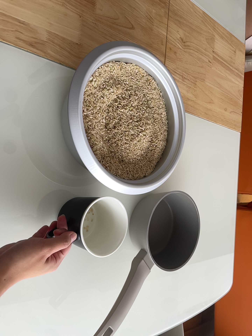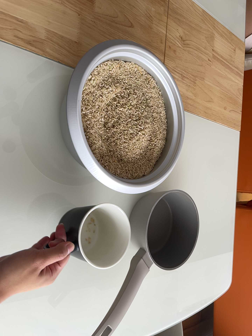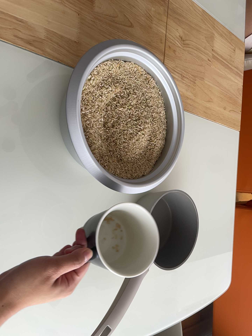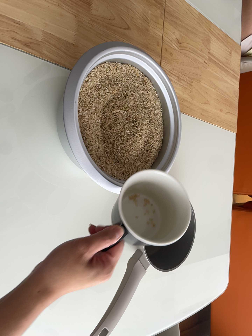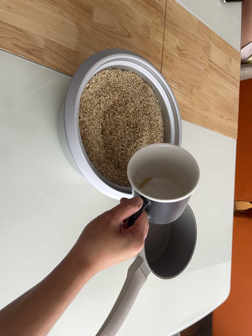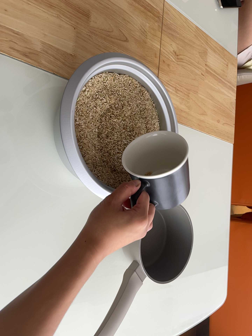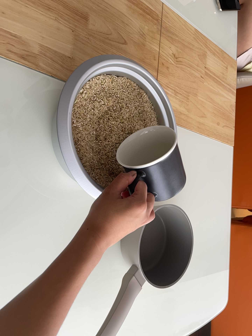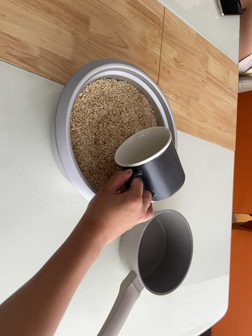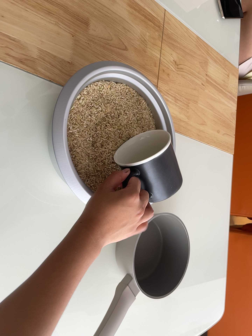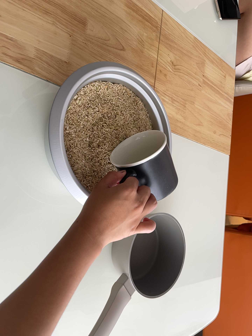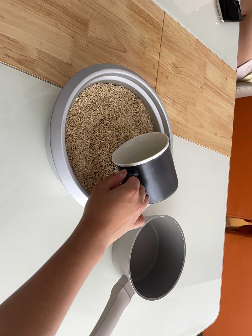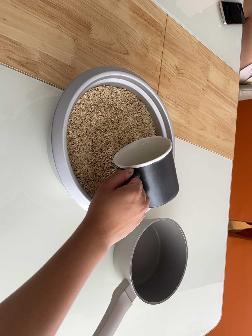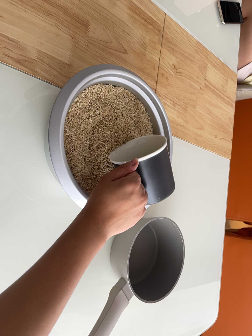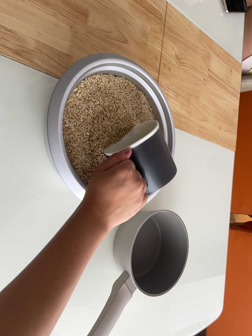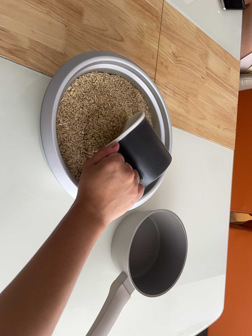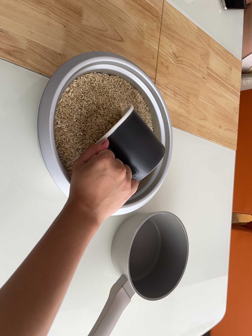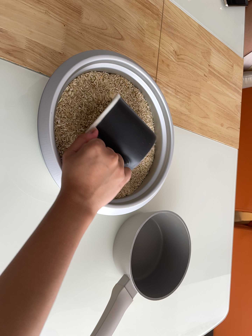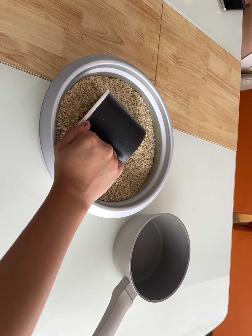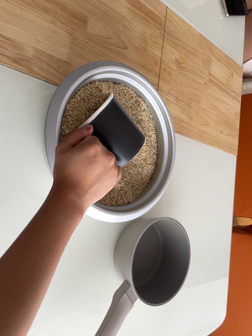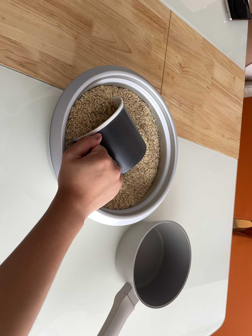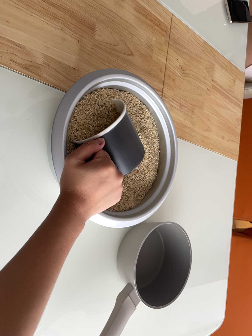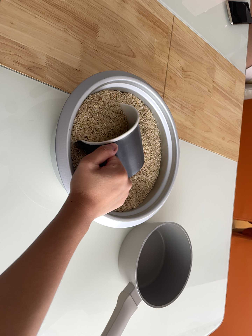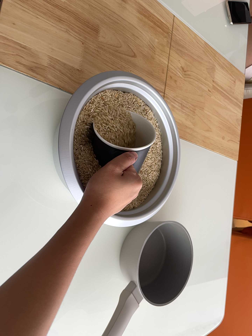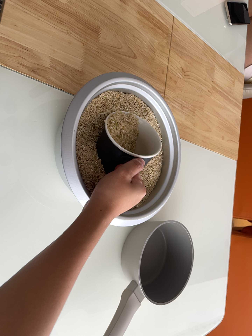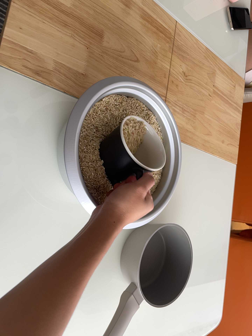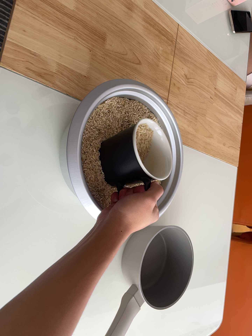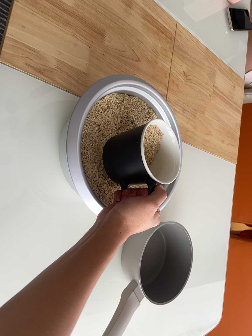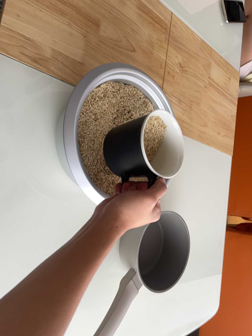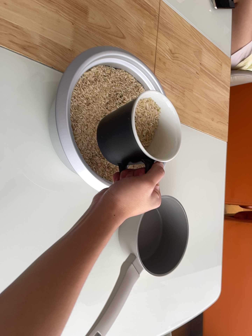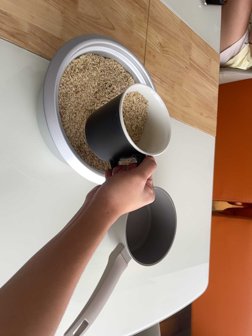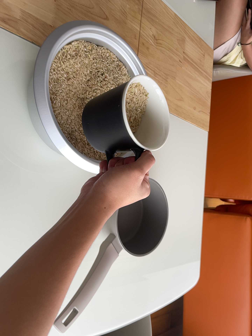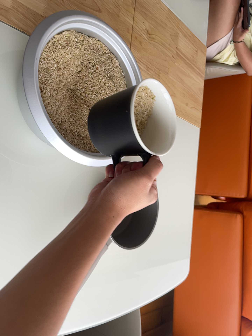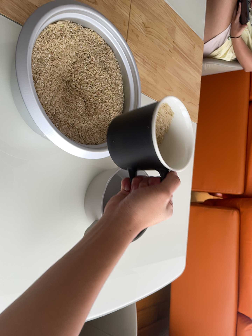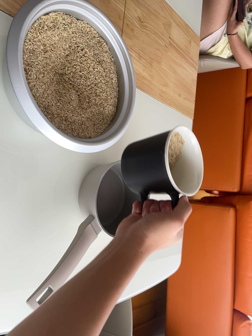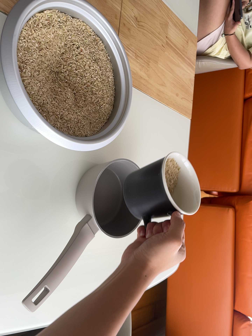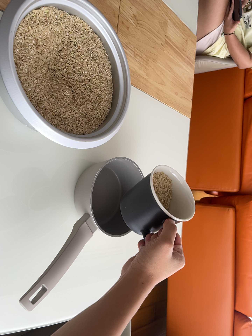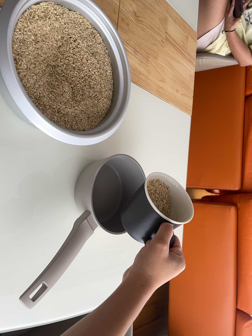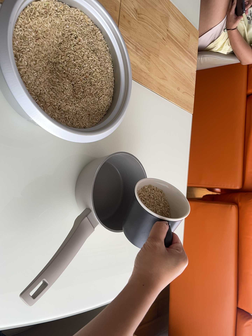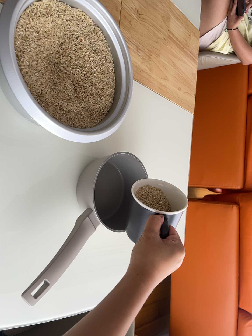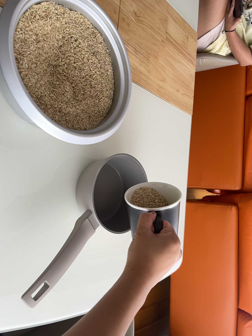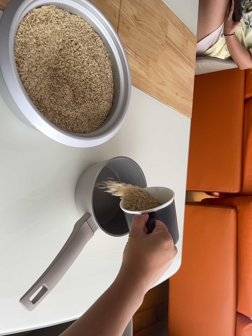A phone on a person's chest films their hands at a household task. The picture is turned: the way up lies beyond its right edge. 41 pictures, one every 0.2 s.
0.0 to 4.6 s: The camera shifts only a little, or ends up much as it began.
4.6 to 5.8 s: The camera travels toward the bottom of its view, about 6 cm, so close, fixed things drift upward.
5.8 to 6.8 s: The camera shifts only a little, or ends up much as it began.
6.8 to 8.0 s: The camera keeps its place and its aim.
The film runs forward here.
